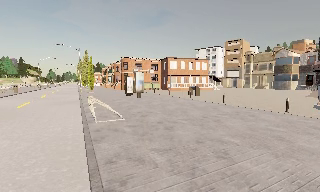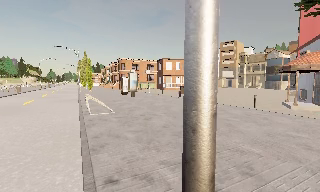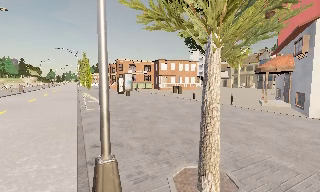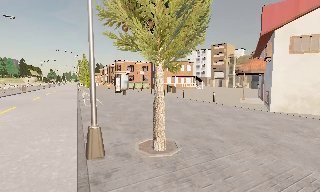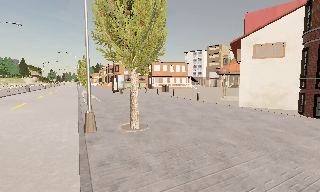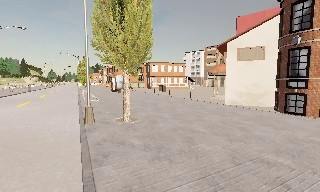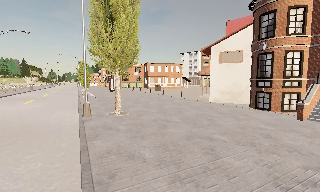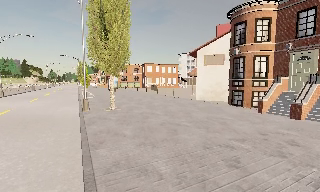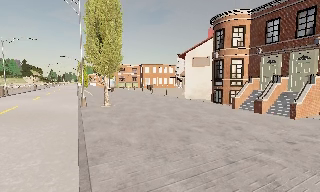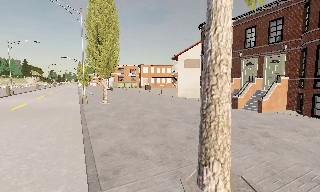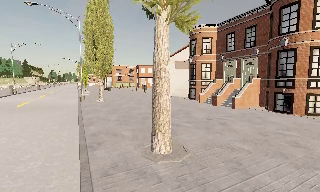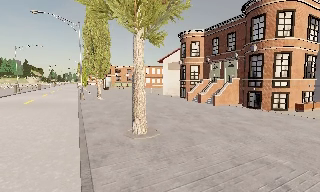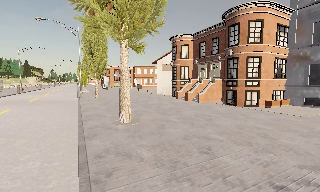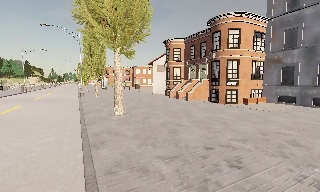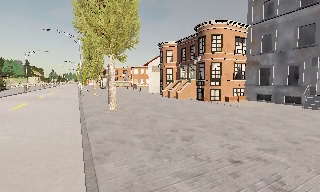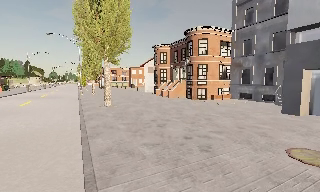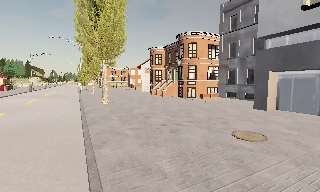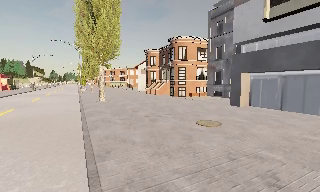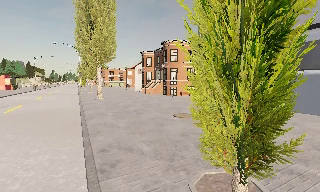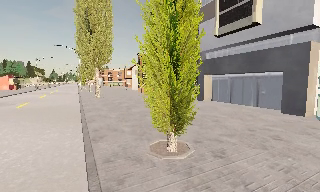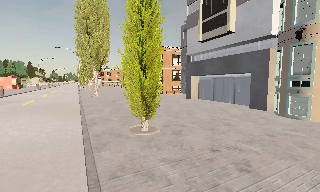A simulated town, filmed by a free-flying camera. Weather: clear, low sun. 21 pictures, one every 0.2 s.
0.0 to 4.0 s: The camera travels backward and to its right, about 35 m, so what stands in front gets smaller.
The film runs backward here.
